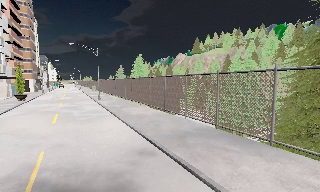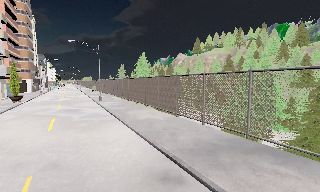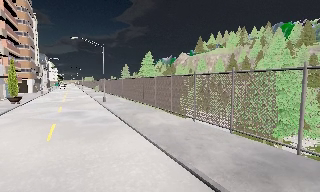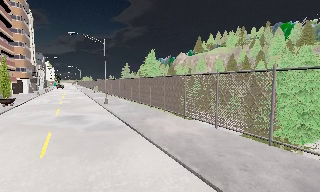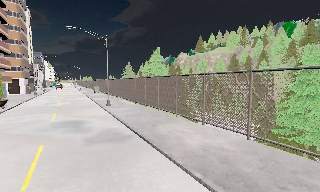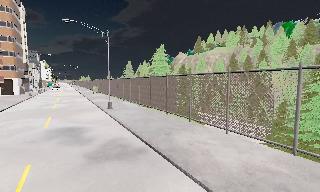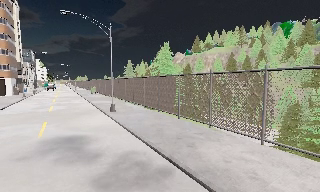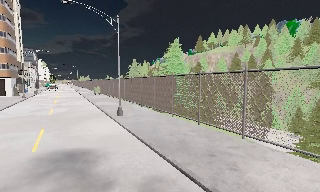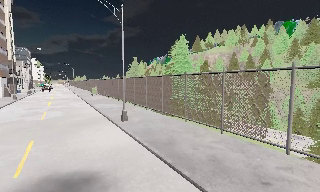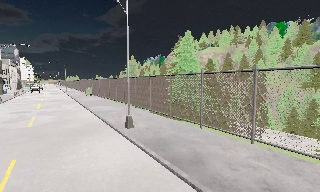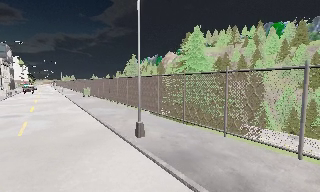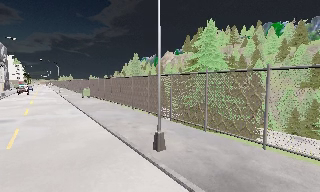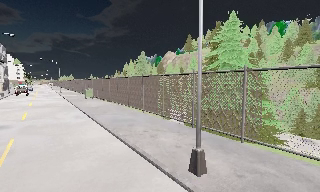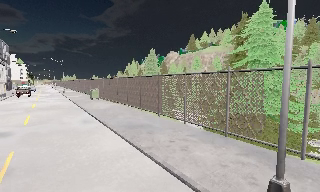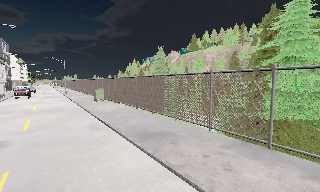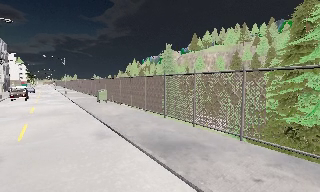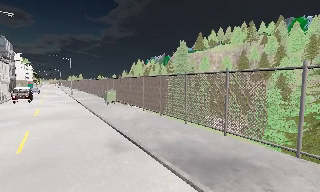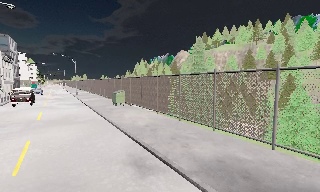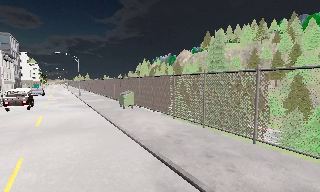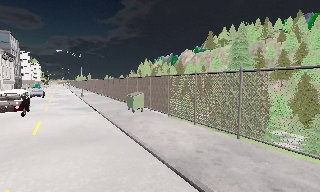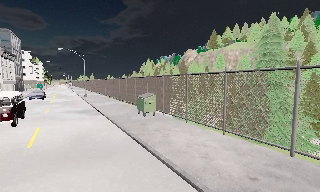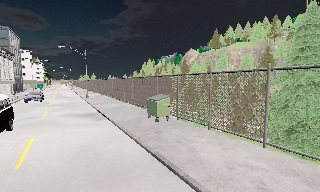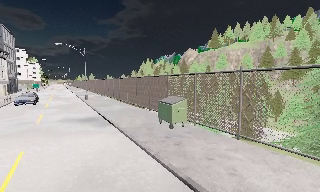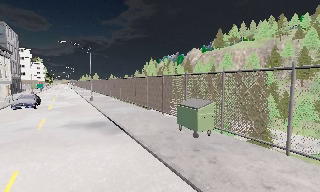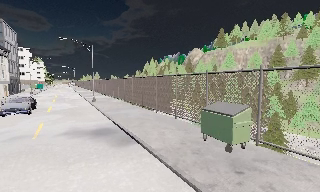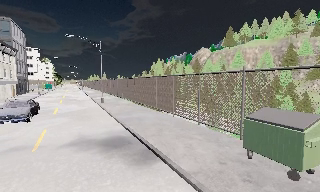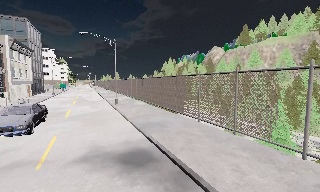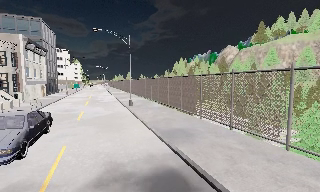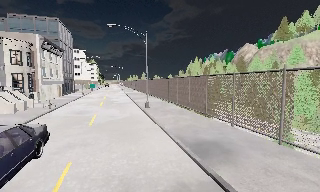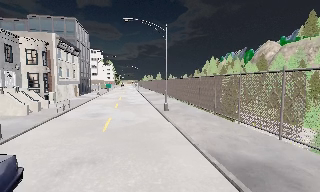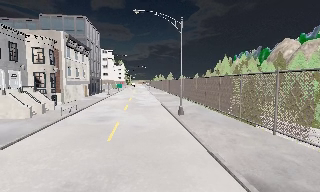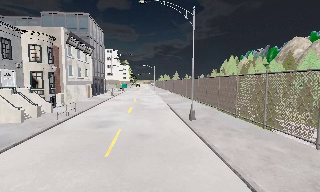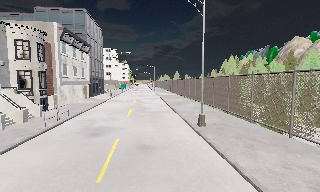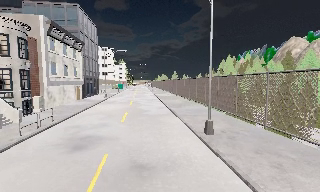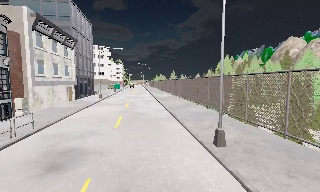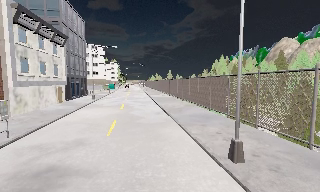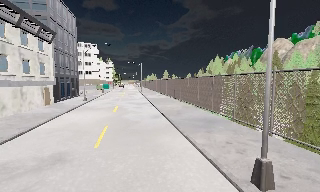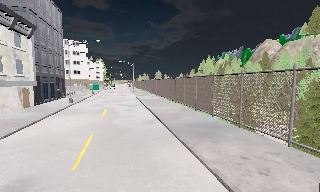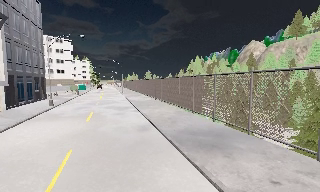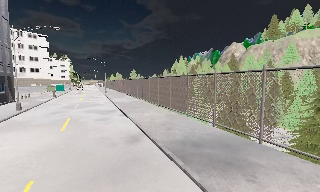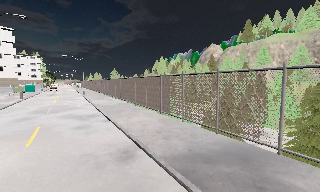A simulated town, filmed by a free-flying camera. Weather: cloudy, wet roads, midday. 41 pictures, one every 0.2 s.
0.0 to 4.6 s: The camera travels forward and to its left, about 40 m, so what stands in front looms larger.
4.6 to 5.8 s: The camera pans to its left, which is counterclockwise from overhead, by about 20 degrees. It travels forward and to its left, about 10 m, so what stands in front looms larger.
5.8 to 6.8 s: The camera travels forward, about 8 m, so what stands in front looms larger.
6.8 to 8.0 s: The camera pans to its right, which is clockwise from overhead, by about 25 degrees. It travels forward, about 9 m, so what stands in front looms larger.
The film runs forward here.
